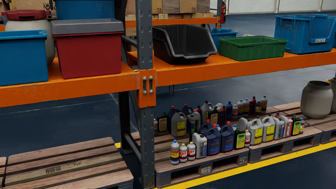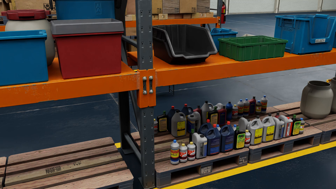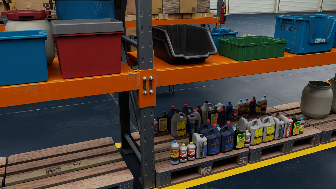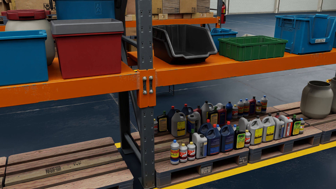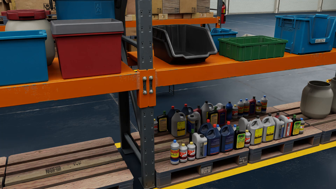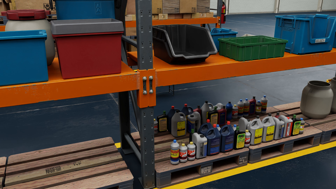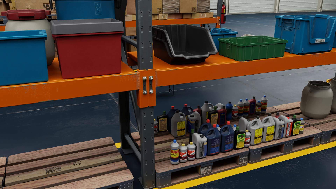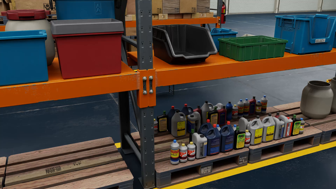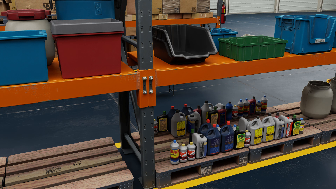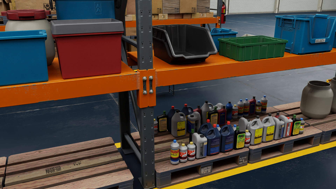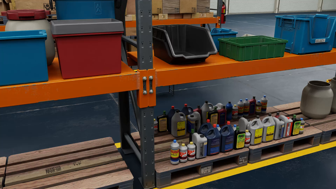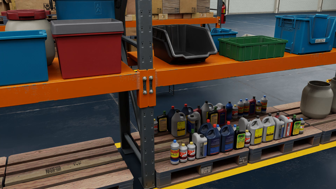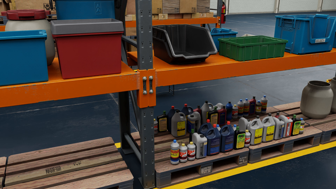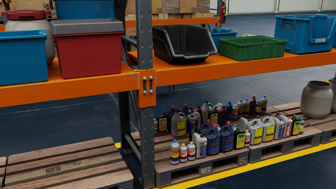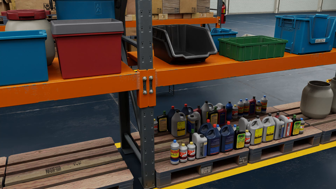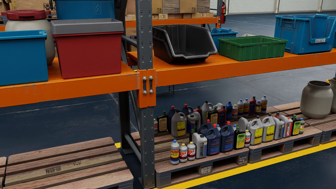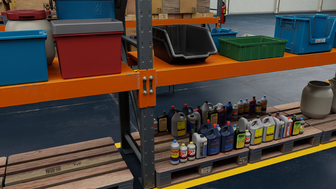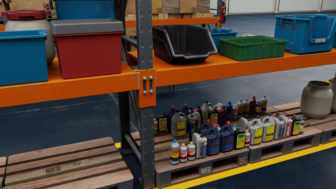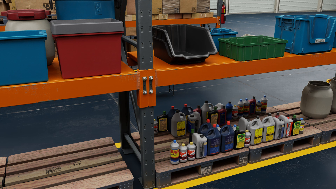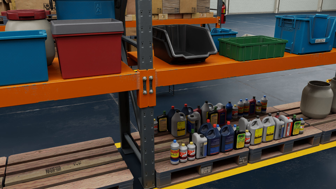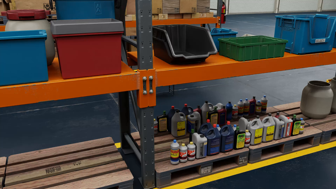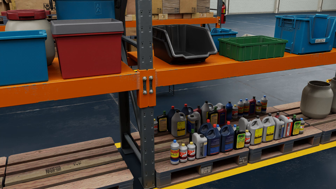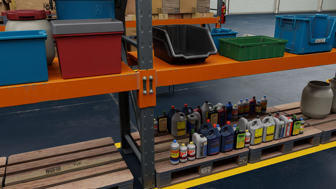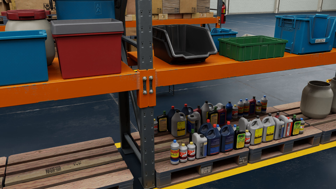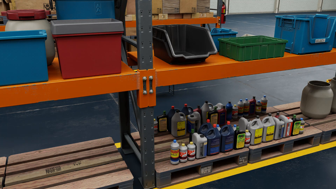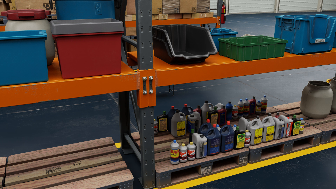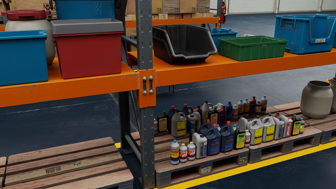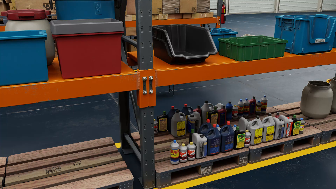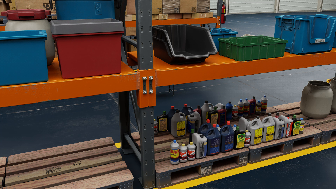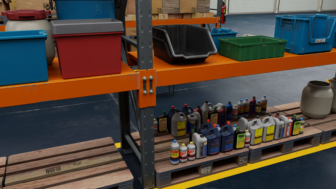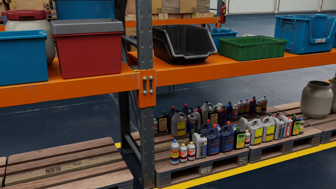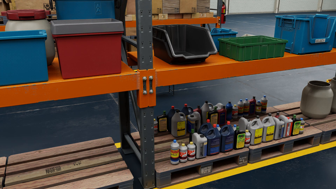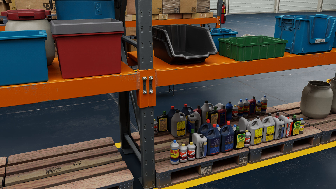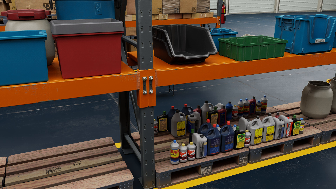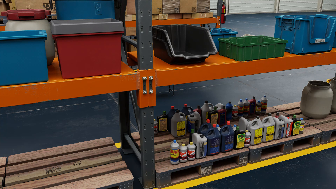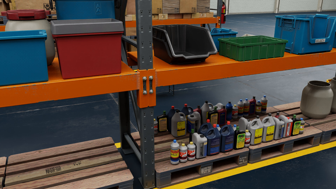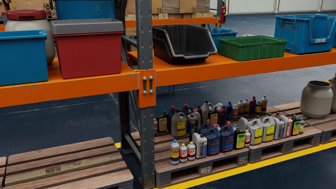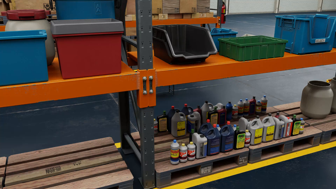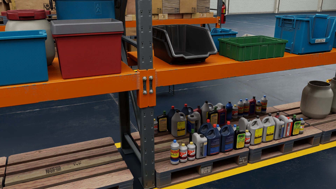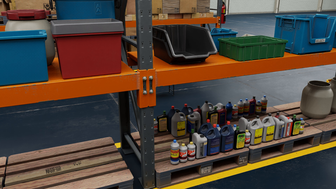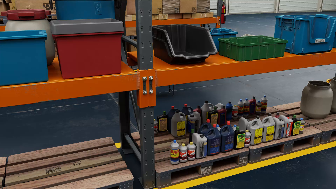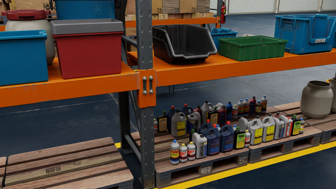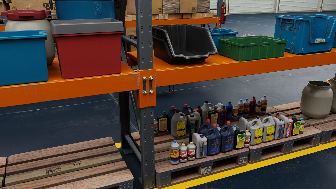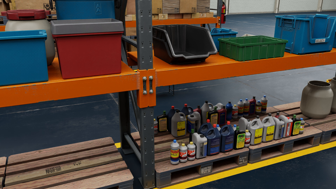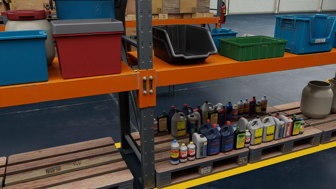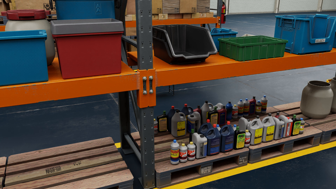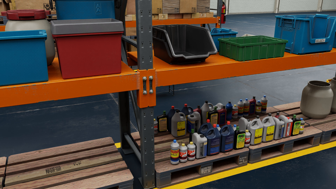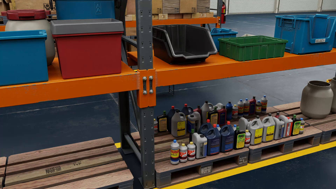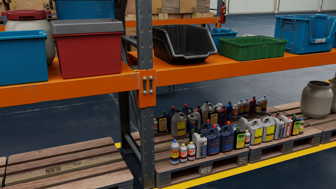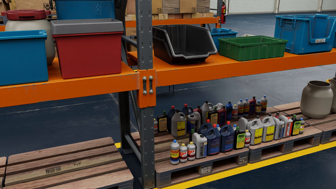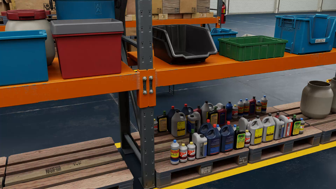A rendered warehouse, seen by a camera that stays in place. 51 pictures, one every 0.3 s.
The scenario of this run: A forklift runs into an object in its way.
